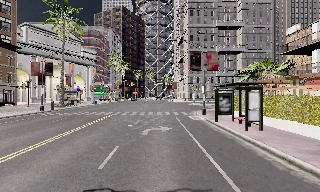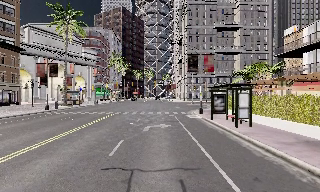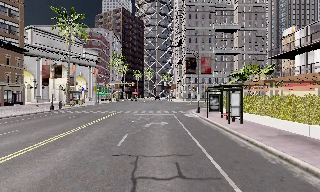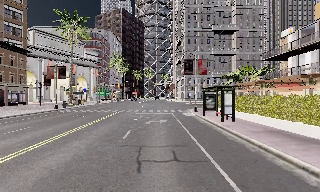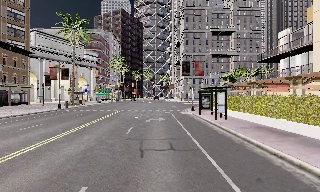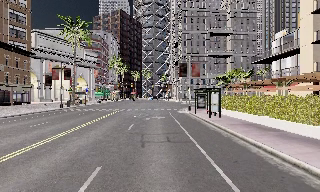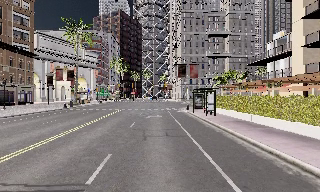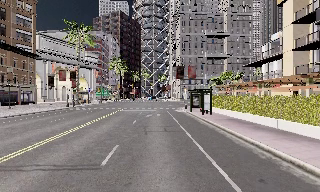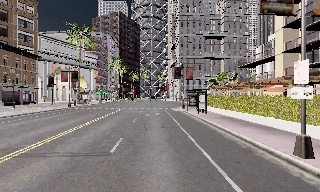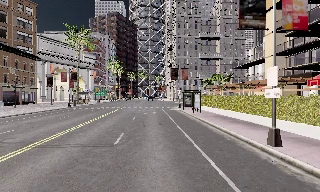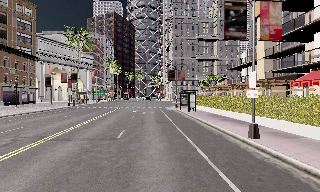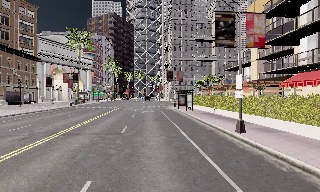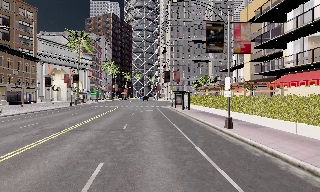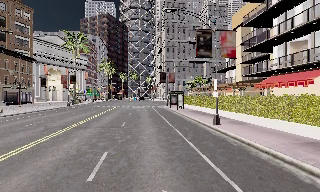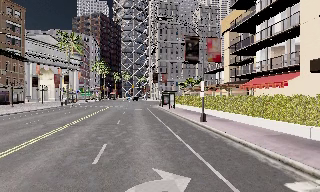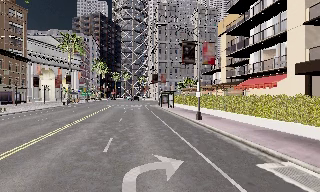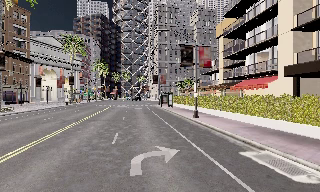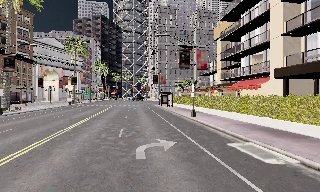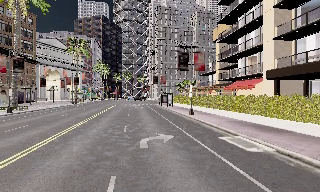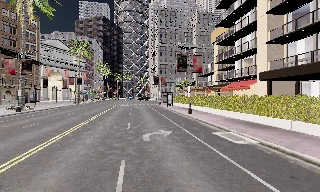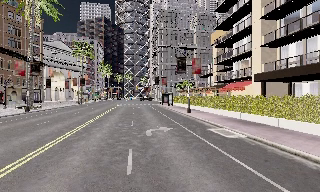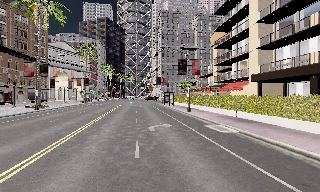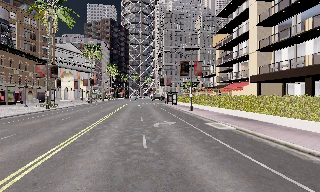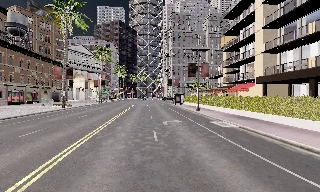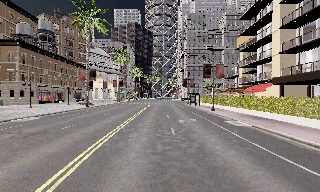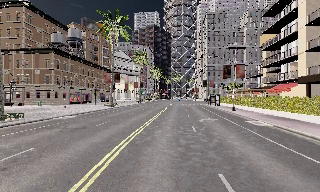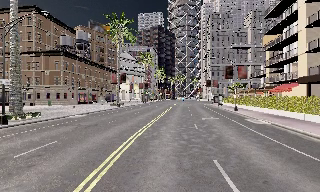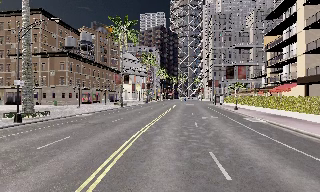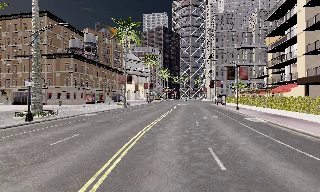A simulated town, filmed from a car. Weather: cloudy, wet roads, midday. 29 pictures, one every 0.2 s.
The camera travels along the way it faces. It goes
backward.
0.0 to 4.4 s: The camera travels backward, about 25 m, so what stands in front gets smaller.
4.4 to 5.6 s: The camera swings to its left by about 20 degrees, and the scene slides to the right. It travels backward, about 6 m, so what stands in front gets smaller.
The film runs backward here.
